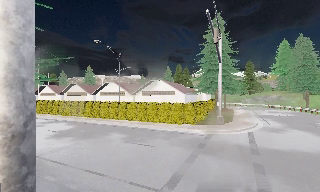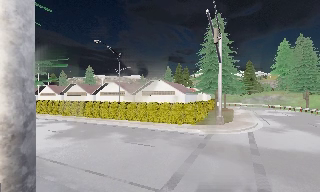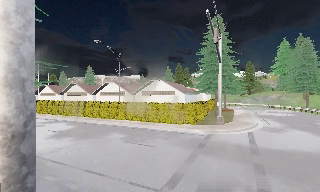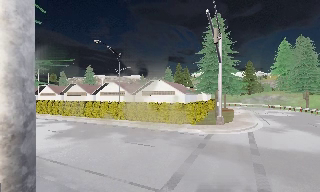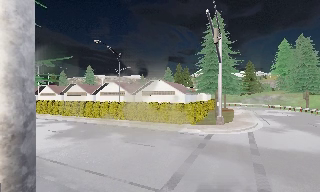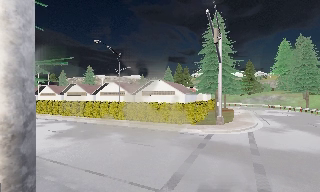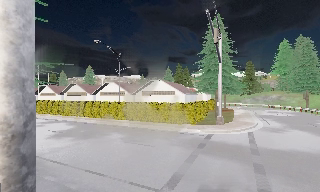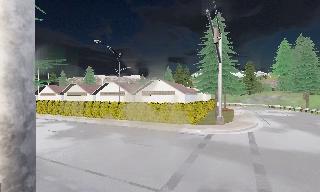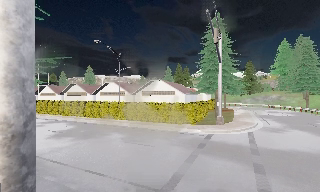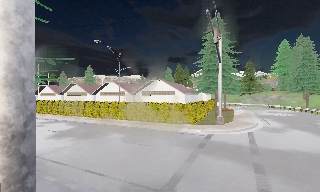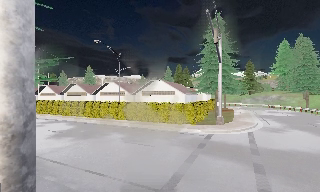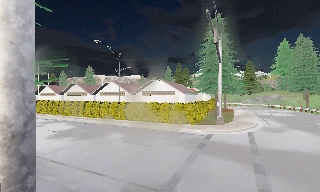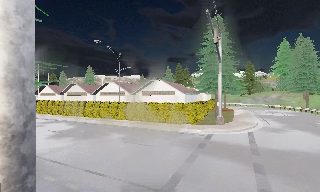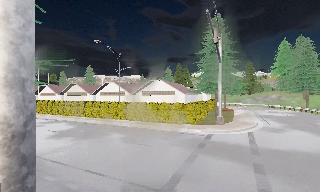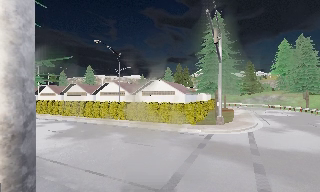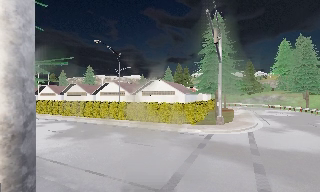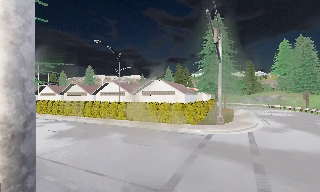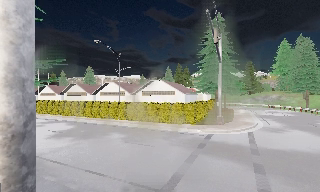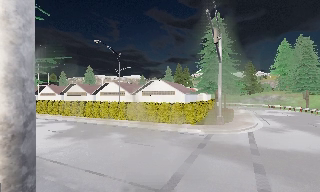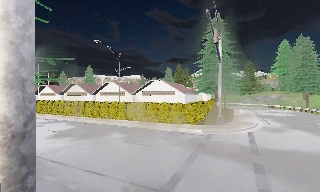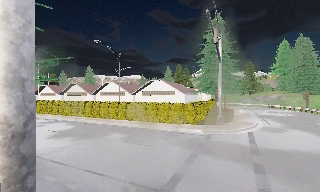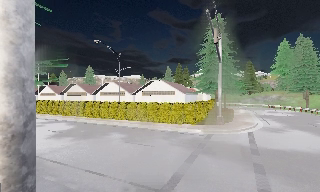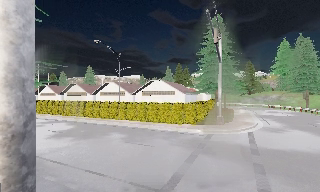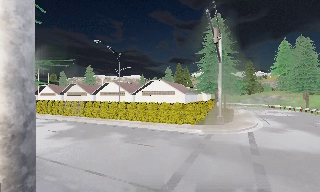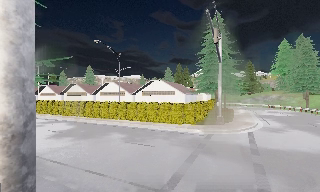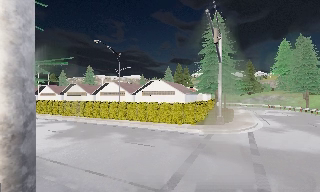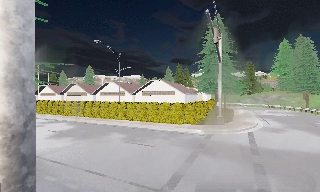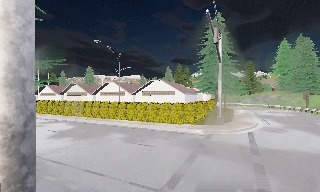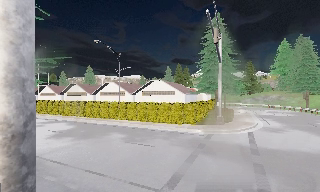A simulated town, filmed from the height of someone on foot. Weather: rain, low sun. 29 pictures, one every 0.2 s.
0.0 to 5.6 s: The camera keeps its place and its aim.
The film runs forward here.
